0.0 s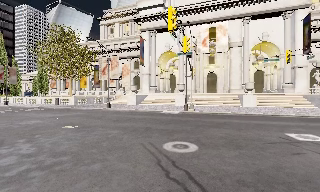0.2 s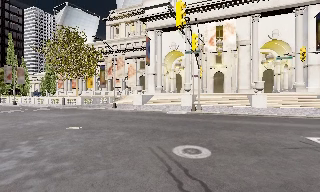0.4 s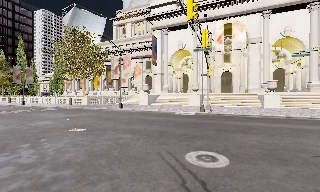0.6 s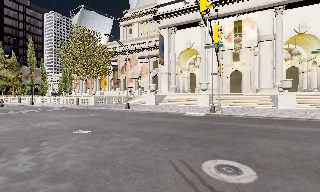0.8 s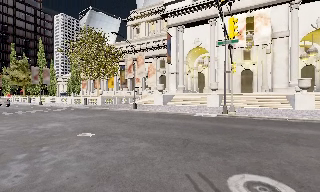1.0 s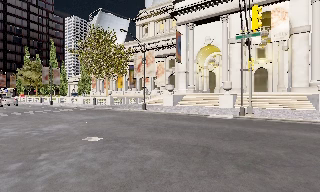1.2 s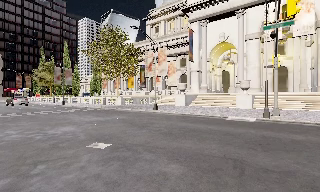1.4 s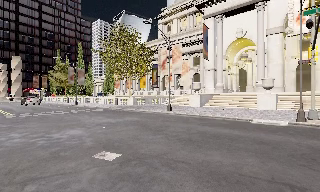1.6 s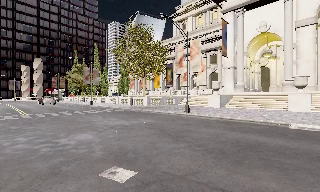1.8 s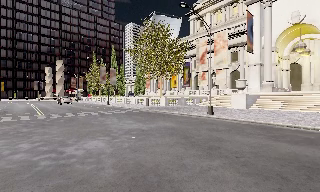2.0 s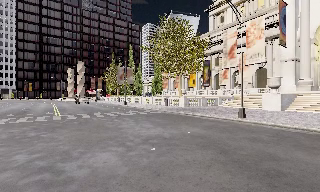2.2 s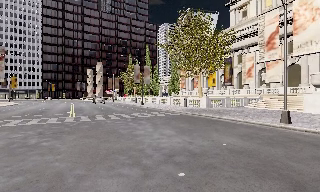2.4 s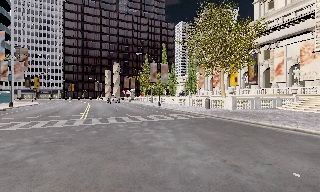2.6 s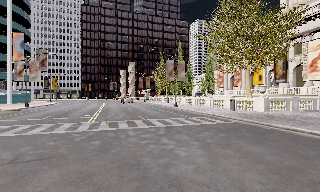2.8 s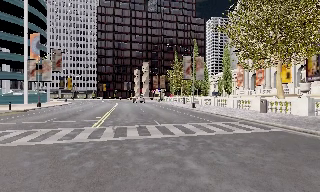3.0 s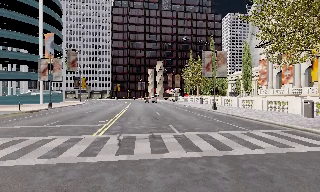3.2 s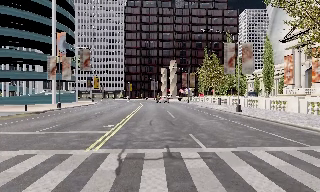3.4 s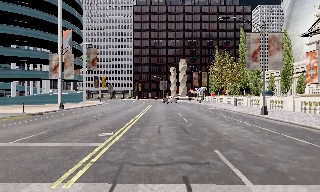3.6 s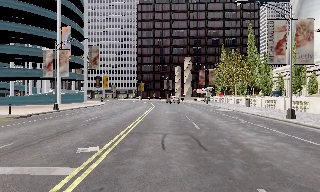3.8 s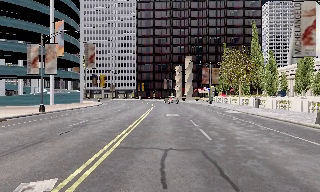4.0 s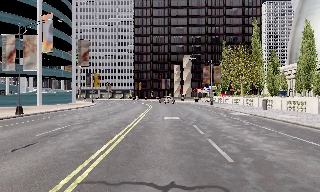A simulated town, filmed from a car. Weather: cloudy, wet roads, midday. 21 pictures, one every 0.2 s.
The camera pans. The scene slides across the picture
to the right.
The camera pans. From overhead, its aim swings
counterclockwise.
0.0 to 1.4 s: The camera pans to its left, which is counterclockwise from overhead, by about 20 degrees. It travels forward, about 5 m, so what stands in front looms larger. It gains speed.
1.4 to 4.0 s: The camera swings to its left by about 50 degrees, and the scene slides to the right. It travels forward, about 25 m.
The film runs forward here.
